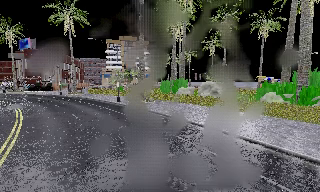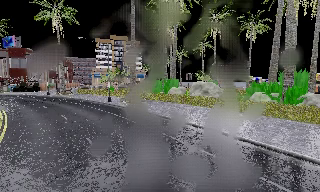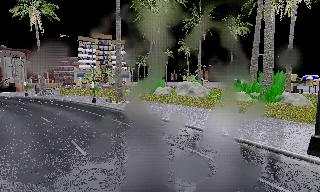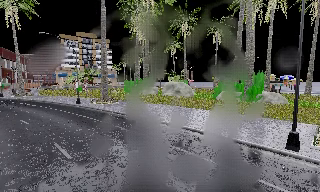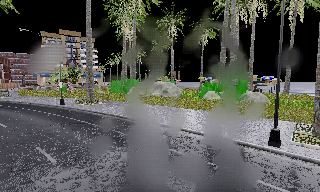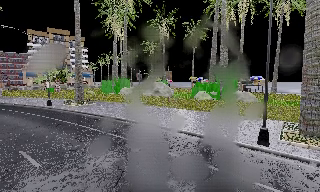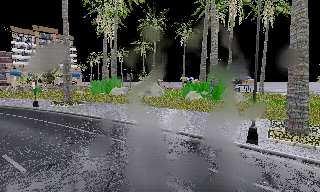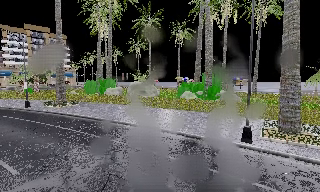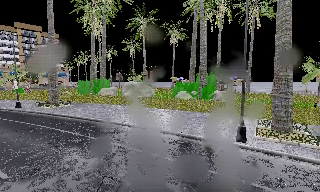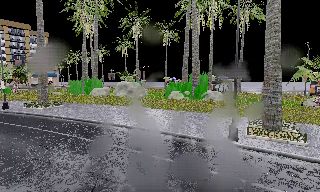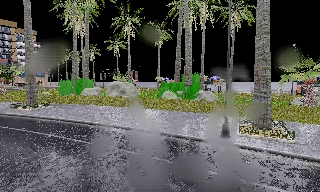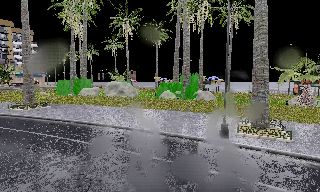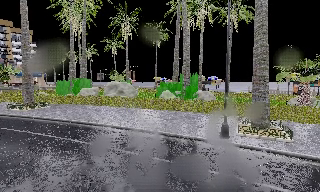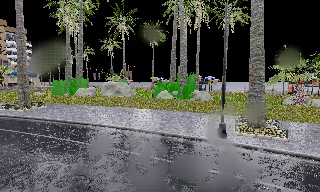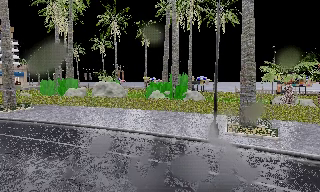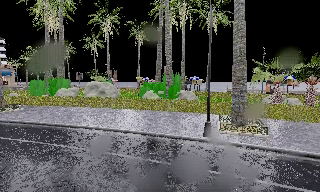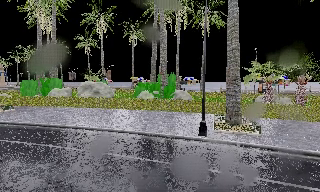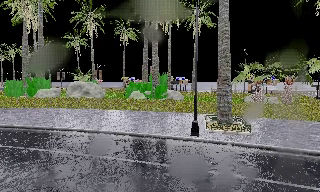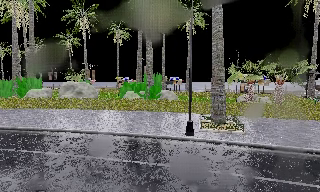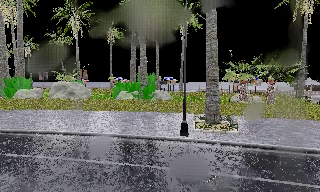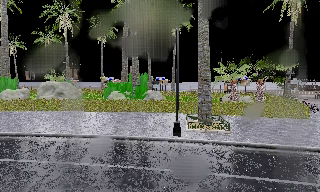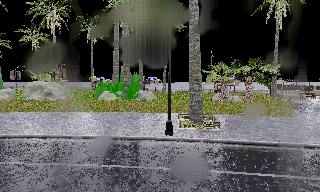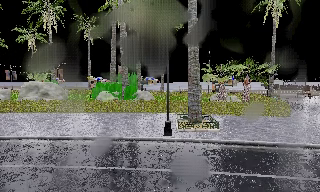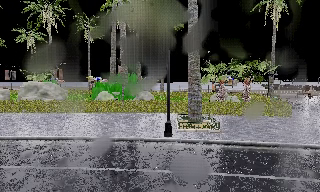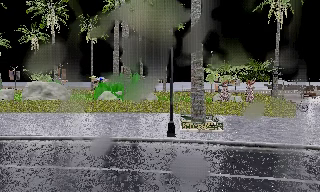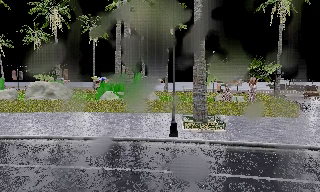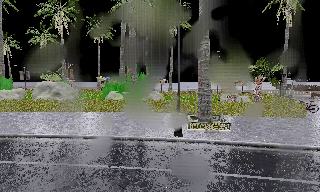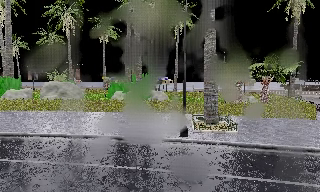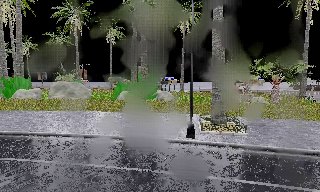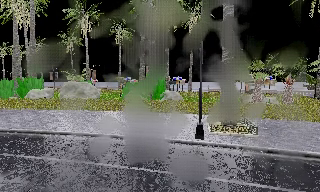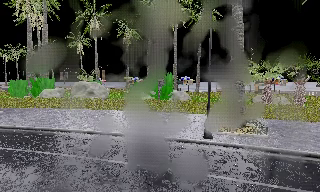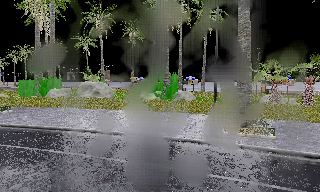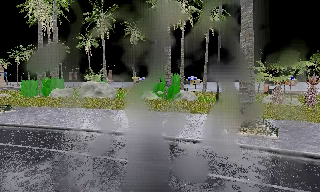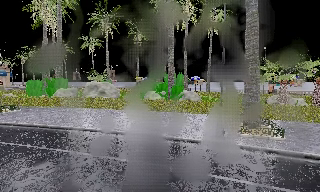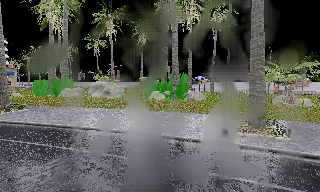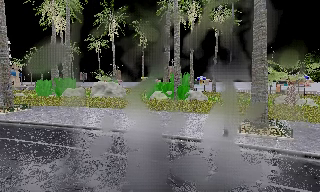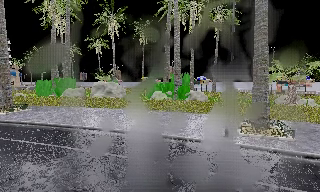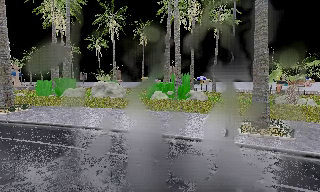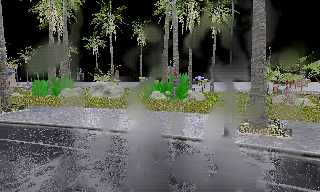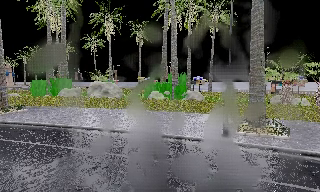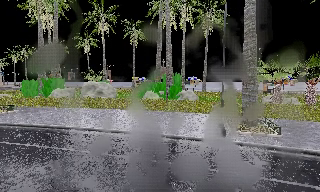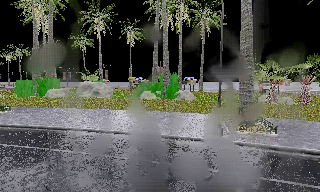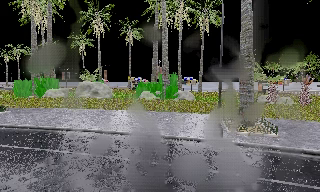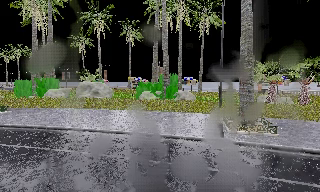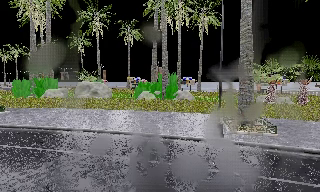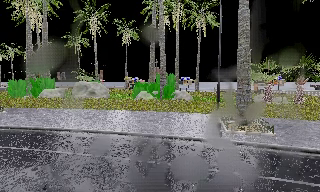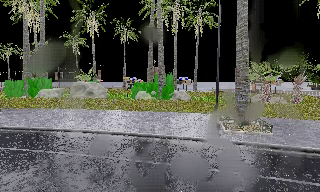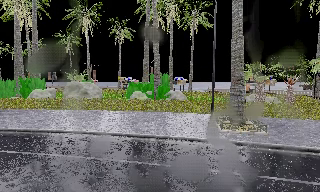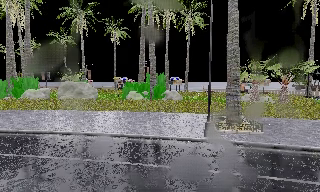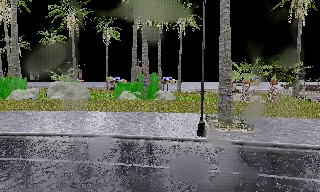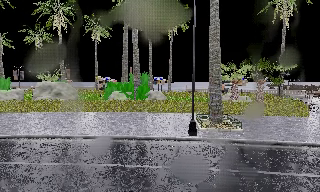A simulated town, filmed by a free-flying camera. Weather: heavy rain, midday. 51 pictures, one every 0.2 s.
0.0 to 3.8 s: The camera pans to its right, which is clockwise from overhead, by about 50 degrees. It travels to its left, about 1 m.
3.8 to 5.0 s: The camera shifts only a little, or ends up much as it began.
5.0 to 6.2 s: The camera swings to its left by about 10 degrees, and the scene slides to the right.
6.2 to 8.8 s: The camera travels to its left, about 0.5 m.
8.8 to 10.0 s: The camera pans to its right, which is clockwise from overhead, by about 10 degrees.
The film runs forward here.
